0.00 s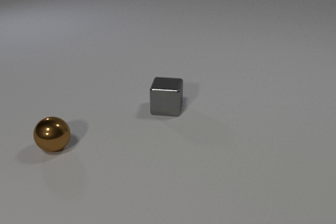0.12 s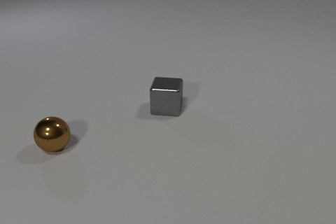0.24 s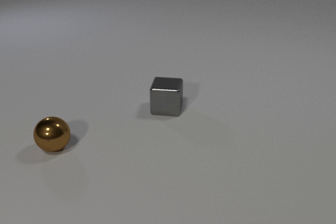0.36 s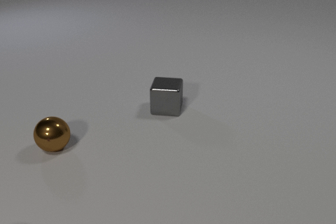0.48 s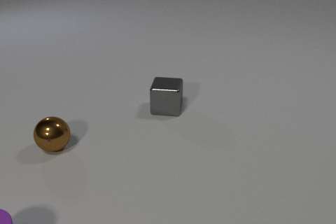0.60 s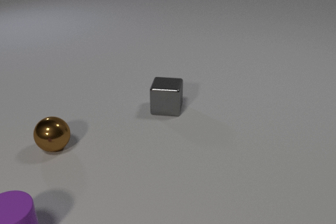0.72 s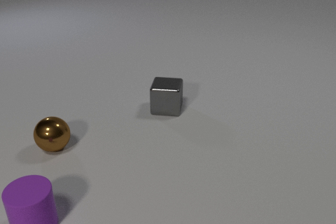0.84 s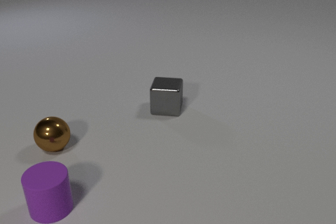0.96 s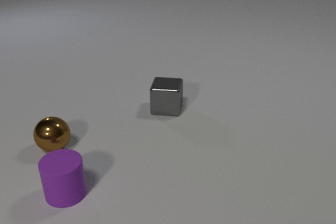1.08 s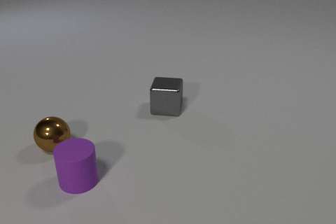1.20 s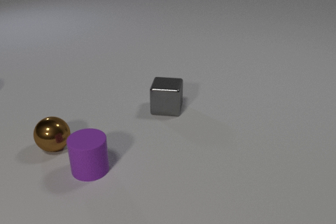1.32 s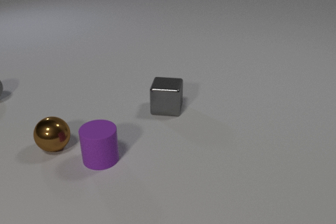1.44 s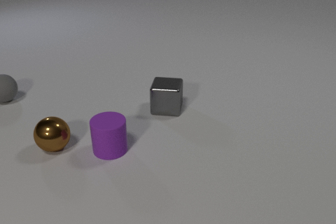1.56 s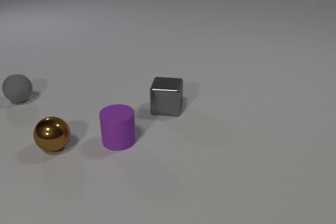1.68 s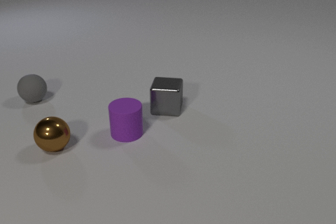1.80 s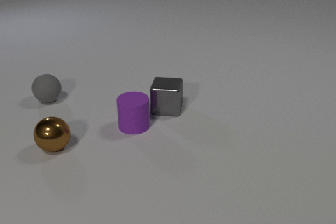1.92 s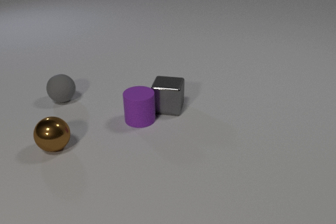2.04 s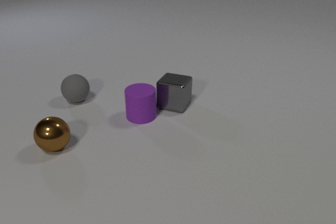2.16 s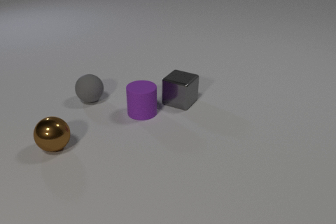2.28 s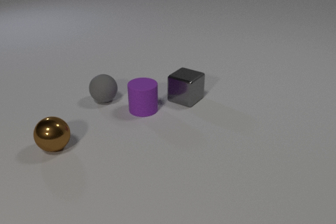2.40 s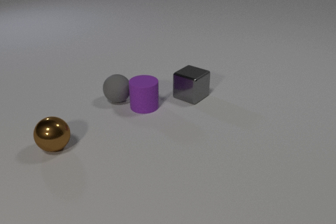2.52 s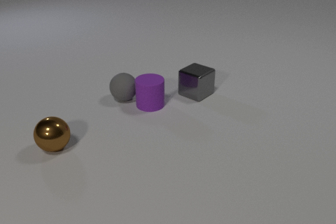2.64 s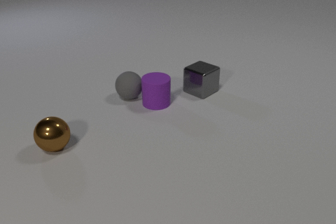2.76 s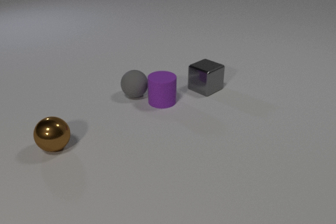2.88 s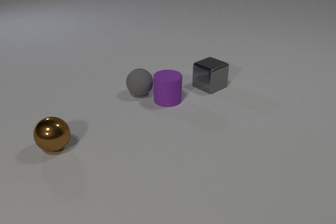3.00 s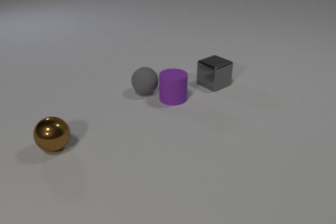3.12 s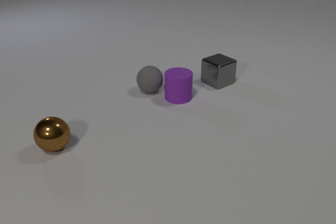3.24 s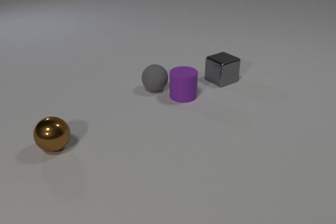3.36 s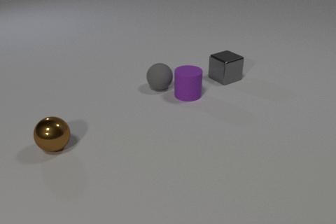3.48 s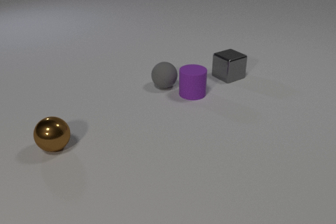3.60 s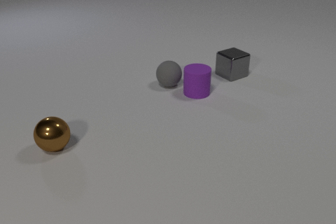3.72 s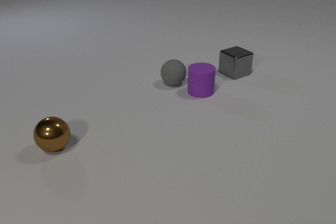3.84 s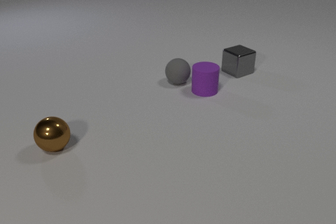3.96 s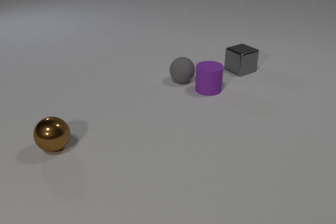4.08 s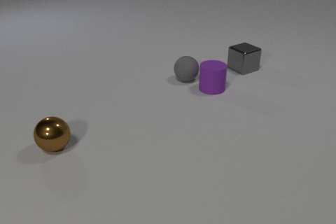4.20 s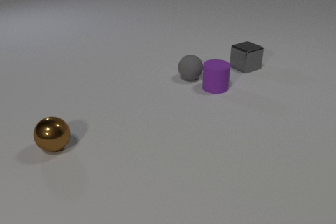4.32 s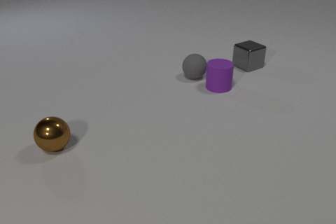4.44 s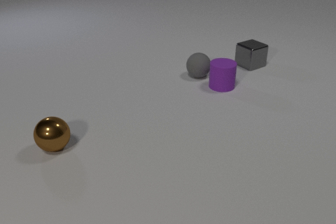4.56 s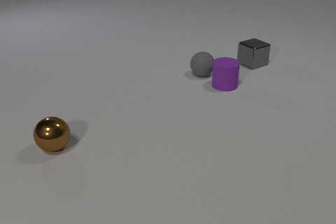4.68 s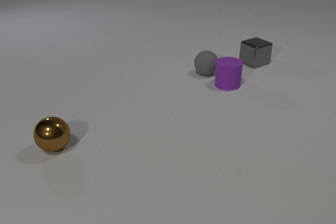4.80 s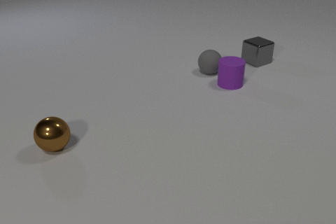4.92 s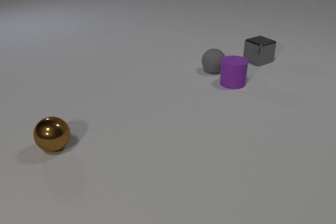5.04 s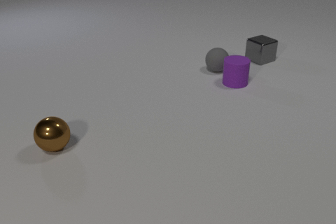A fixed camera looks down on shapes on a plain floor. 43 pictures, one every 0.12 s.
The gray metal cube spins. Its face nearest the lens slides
to the left.
The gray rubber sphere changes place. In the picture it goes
to the right.
0.00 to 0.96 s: The purple rubber cylinder comes in at the bottom edge, slides to the right and away from the camera.
0.96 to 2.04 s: The purple rubber cylinder slides away from the camera and to the right. The gray metal cube slides away from the camera and to the right. The gray rubber sphere comes in at the left edge, rolls to the right. The purple rubber cylinder and the gray metal cube collide.
2.04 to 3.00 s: The purple rubber cylinder slides away from the camera and to the right. The gray metal cube slides away from the camera and to the right, spins clockwise seen from above by about 30 degrees, its near face sliding to the left. The gray rubber sphere rolls to the right. The purple rubber cylinder and the gray rubber sphere collide.
3.00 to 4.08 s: The purple rubber cylinder slides to the right and away from the camera. The gray metal cube slides away from the camera and to the right. The gray rubber sphere rolls to the right and away from the camera.
4.08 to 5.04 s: The purple rubber cylinder slides to the right and away from the camera. The gray metal cube slides away from the camera and to the right. The gray rubber sphere rolls to the right and away from the camera.
How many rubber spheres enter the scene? 1.
What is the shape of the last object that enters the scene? sphere.
Are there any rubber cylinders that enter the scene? yes.
